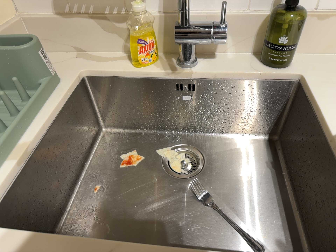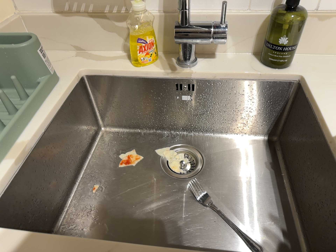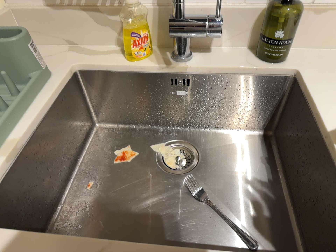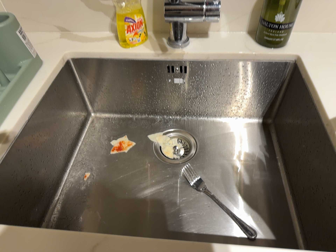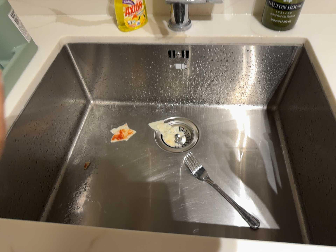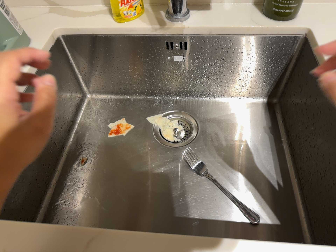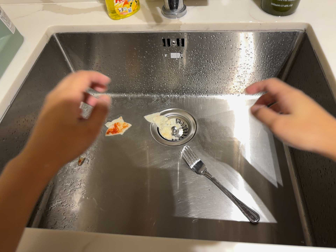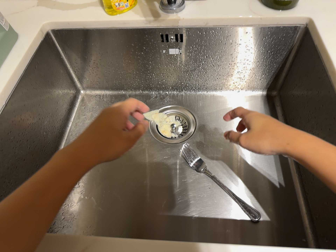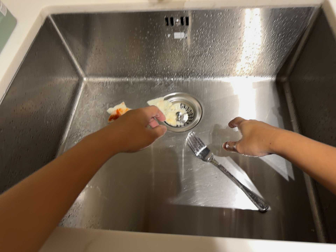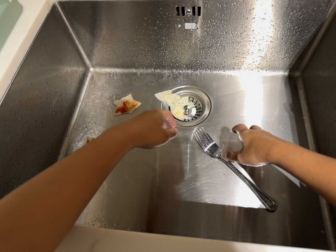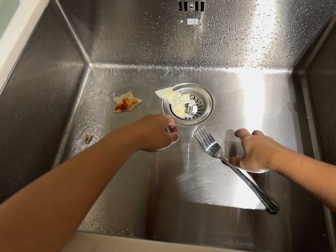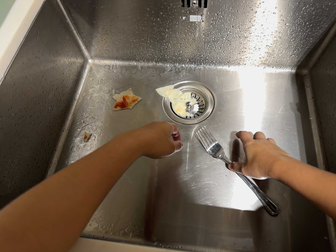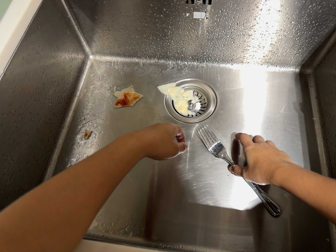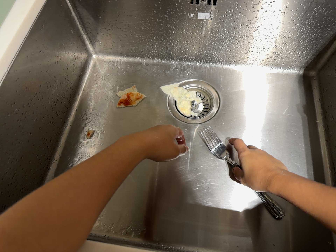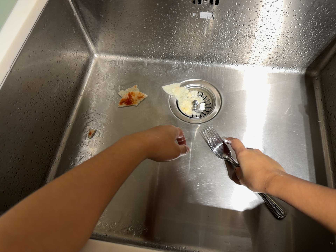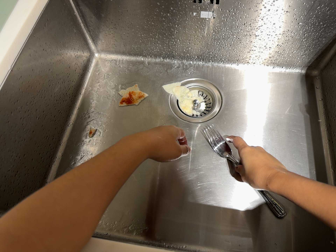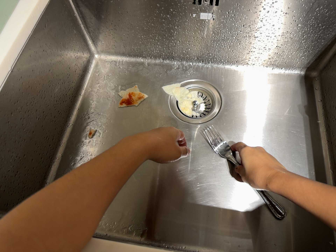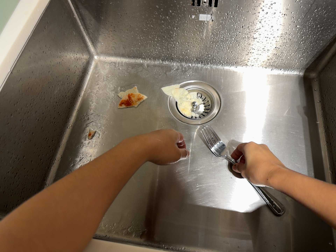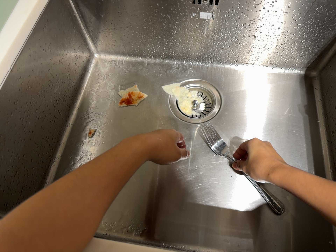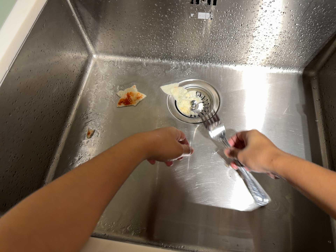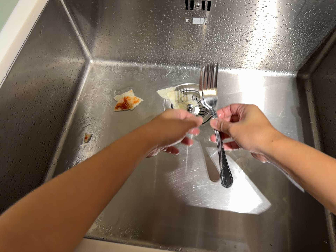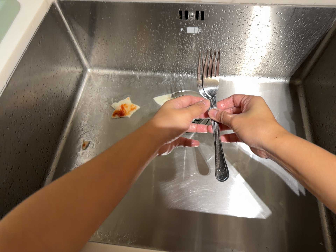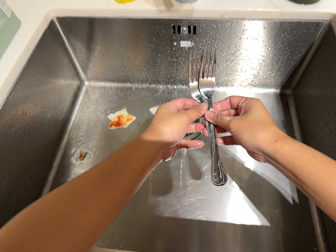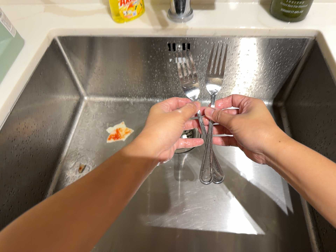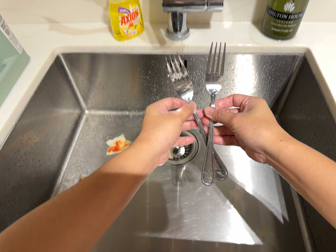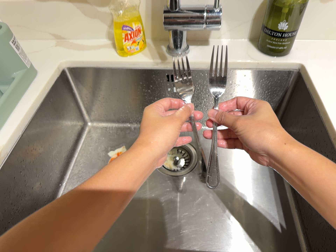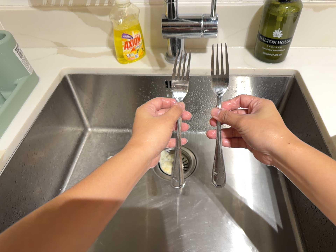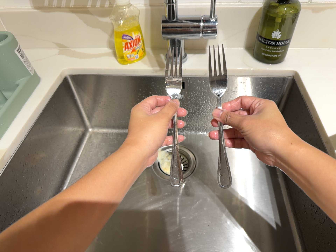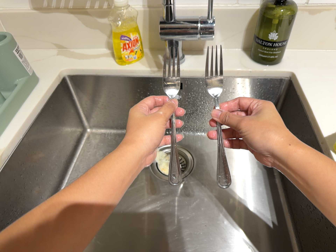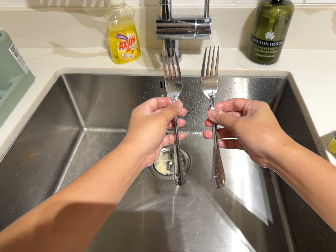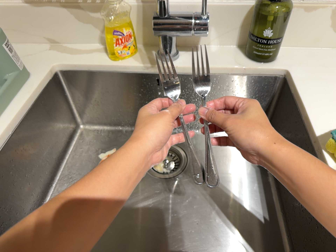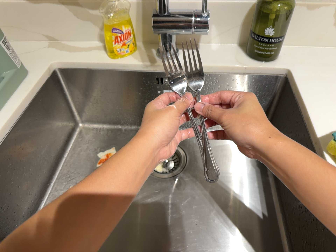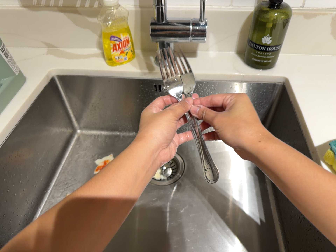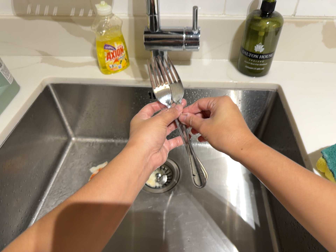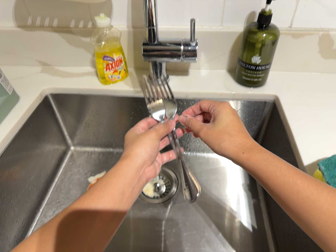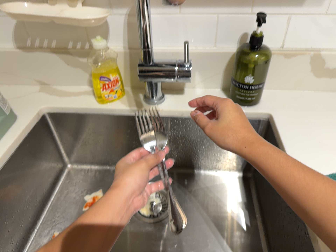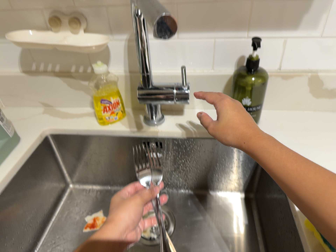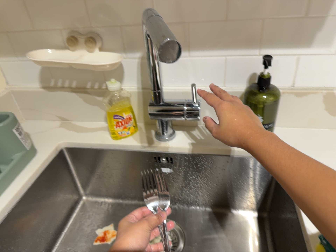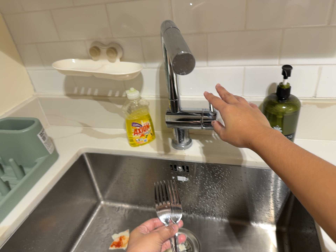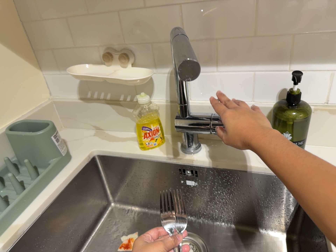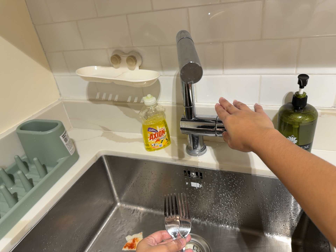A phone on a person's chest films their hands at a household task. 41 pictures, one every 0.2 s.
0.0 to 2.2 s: The camera travels forward and toward the top of its view, about 12 cm, so what stands in front looms larger. Its aim tips toward the bottom of its view by about 20 degrees, and the scene shifts upward.
2.2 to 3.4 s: The camera keeps its place and its aim.
3.4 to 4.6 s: The camera's aim tips toward the top of its view by about 10 degrees, and the scene shifts downward.
4.6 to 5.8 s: The camera travels backward, about 6 cm, so what stands in front gets smaller. Its aim tips toward the top of its view by about 10 degrees, and the scene shifts downward.
5.8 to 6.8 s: The camera shifts only a little, or ends up much as it began.
6.8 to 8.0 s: The camera pans to its left by about 15 degrees. It travels to its right, about 9 cm. Its aim tips toward the top of its view by about 10 degrees, and the scene shifts downward.
The film runs forward here.
